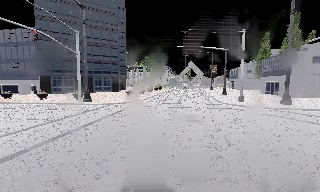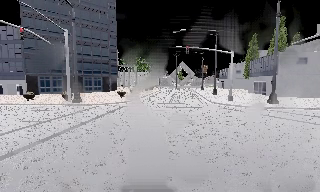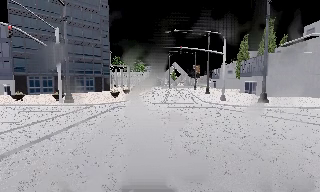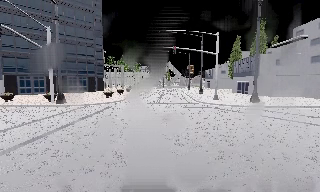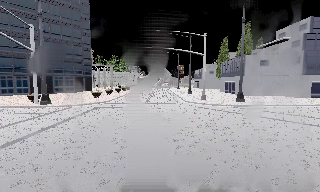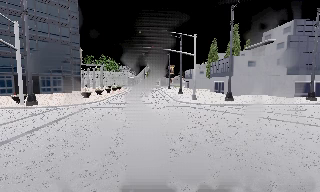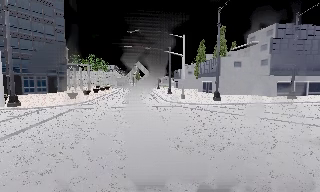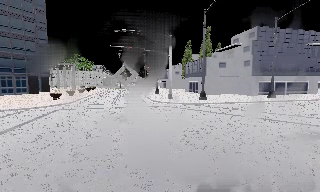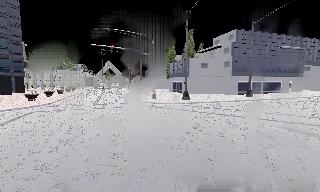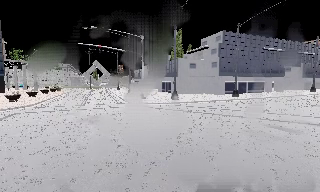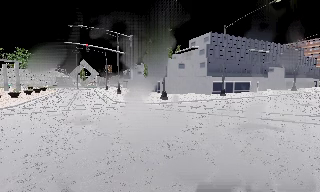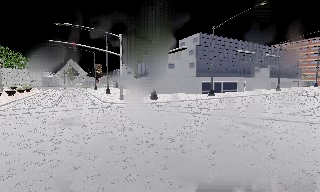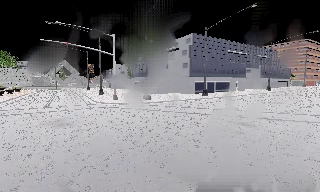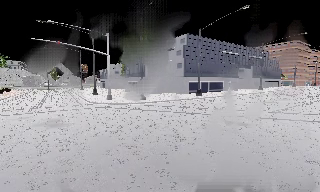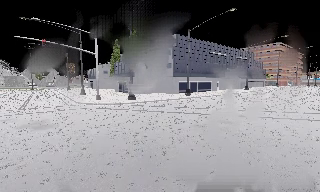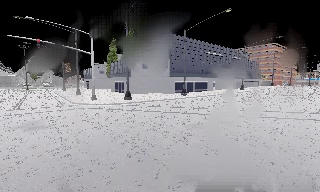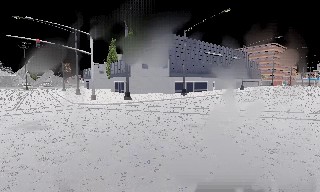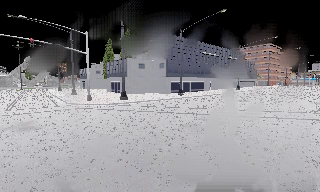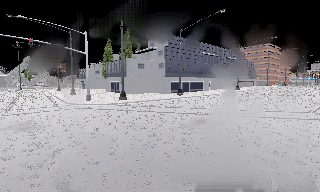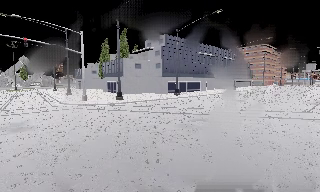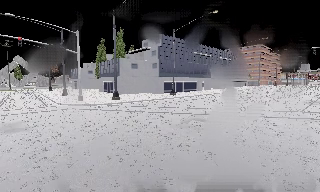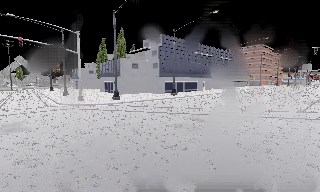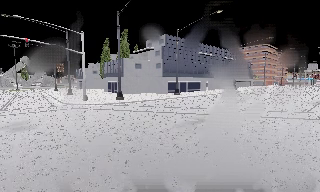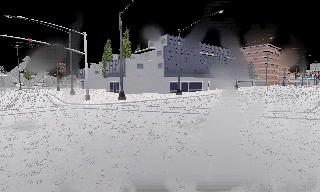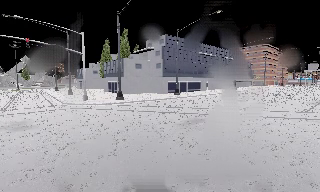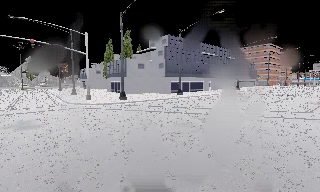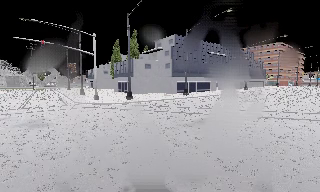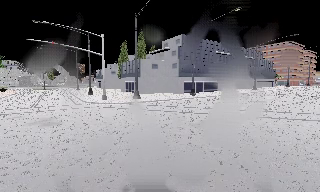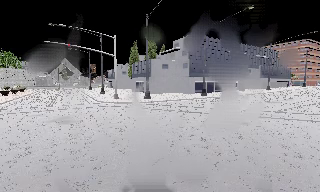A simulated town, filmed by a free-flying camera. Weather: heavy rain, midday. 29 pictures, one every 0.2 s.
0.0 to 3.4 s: The camera swings to its right by about 50 degrees, and the scene slides to the left. It travels to its right, about 1 m, so close, fixed things drift to the left.
3.4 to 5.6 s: The camera shifts only a little, or ends up much as it began.
The film runs backward here.
